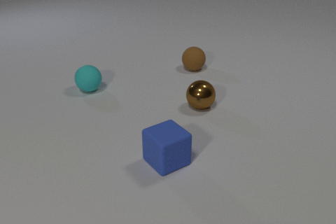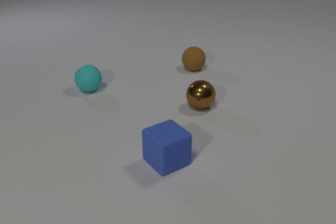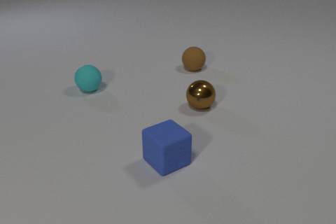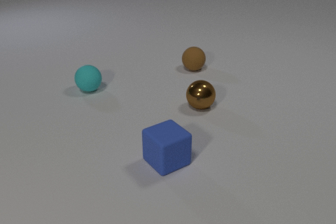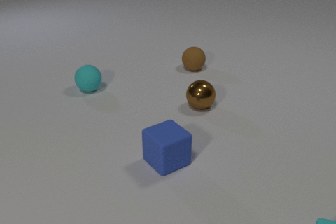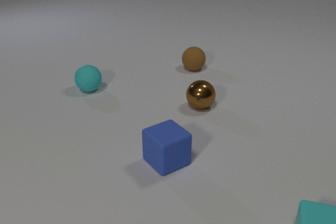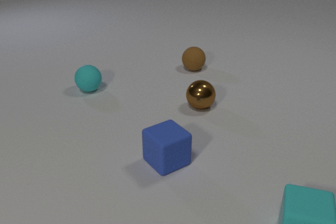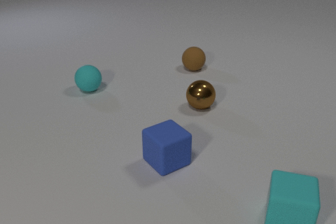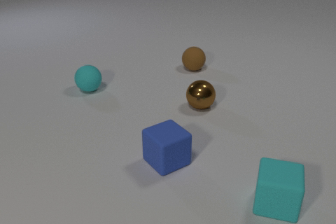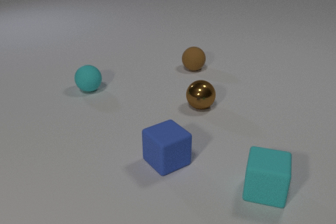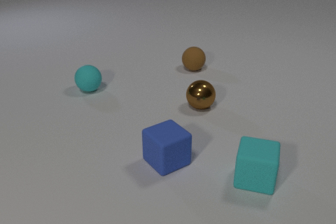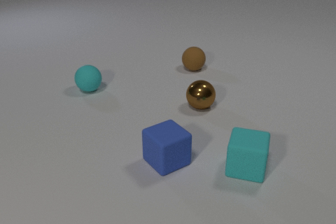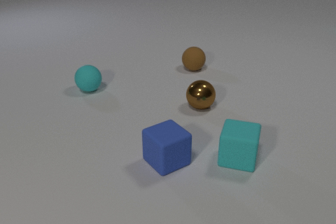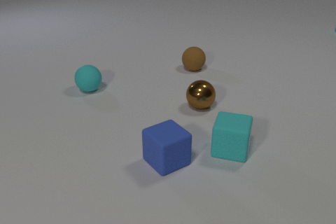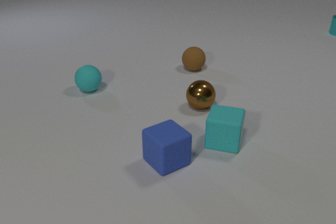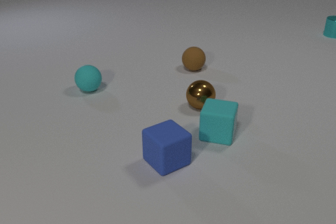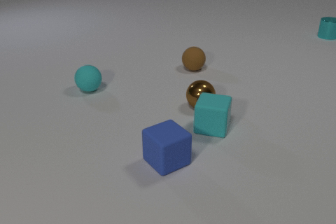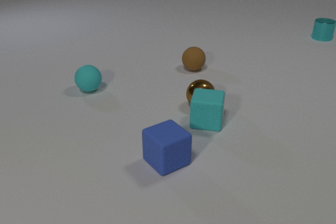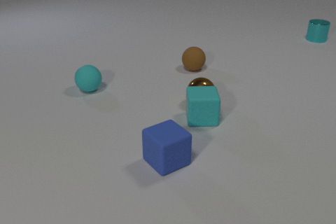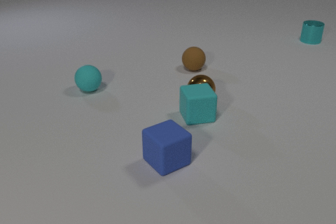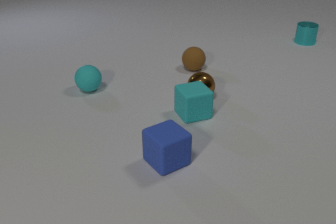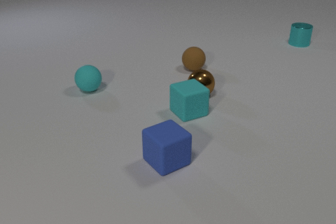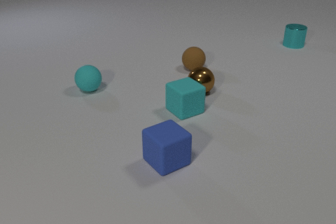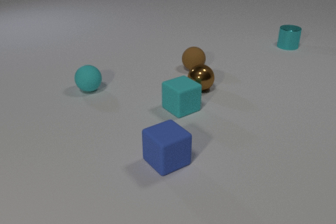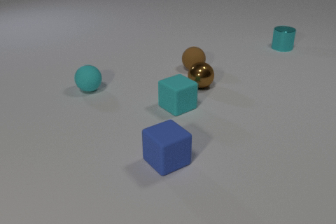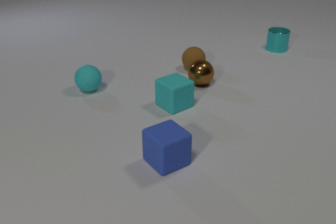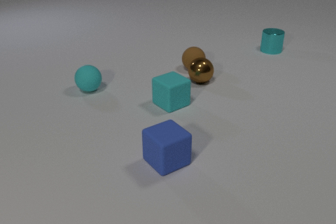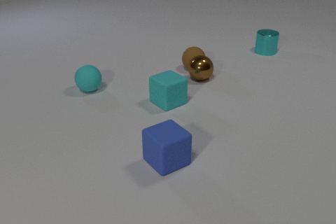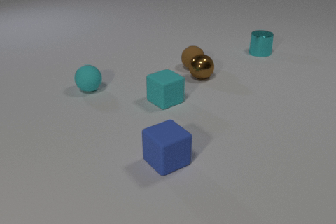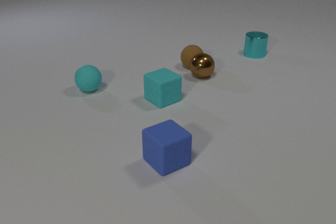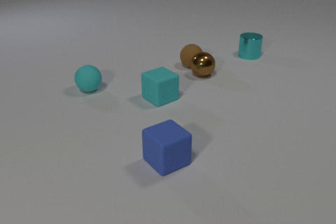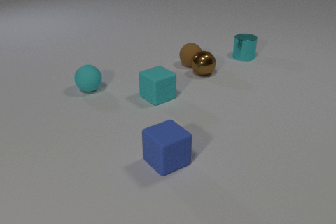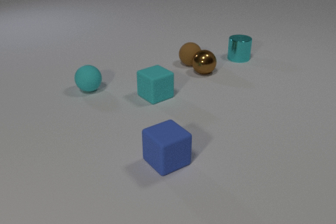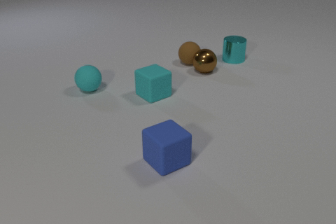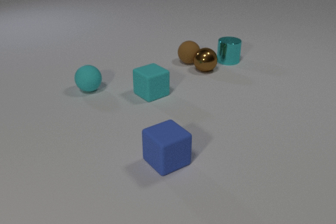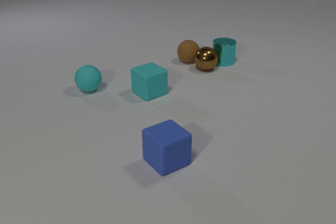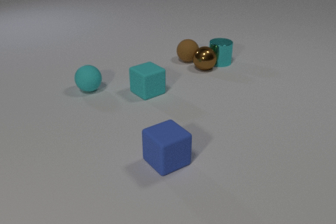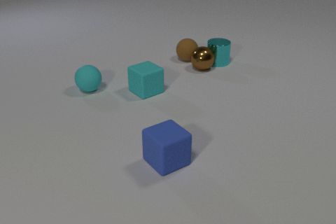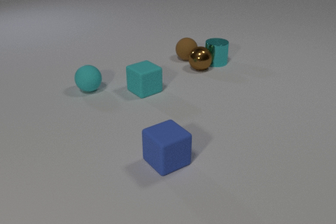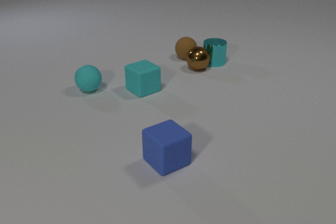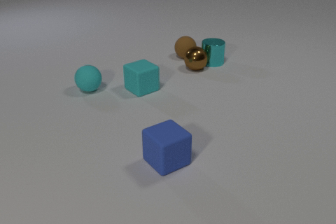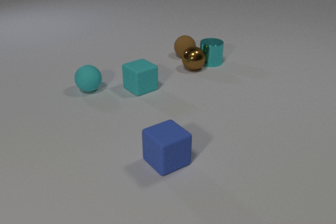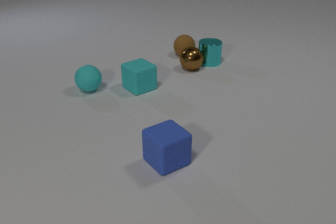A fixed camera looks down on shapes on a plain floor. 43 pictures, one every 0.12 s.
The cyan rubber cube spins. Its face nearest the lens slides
to the right.
The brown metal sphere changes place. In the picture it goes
away from the camera.
0.00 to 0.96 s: The cyan rubber cube comes in at the bottom edge, slides away from the camera and to the left.
0.96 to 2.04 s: The cyan rubber cube slides away from the camera and to the left. The cyan metal cylinder comes in at the right edge, slides toward the camera and to the left. The cyan rubber cube and the brown metal sphere collide.
2.04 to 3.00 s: The cyan rubber cube slides to the left and away from the camera, spins so that its near face slides to the right, counterclockwise seen from above. The brown metal sphere rolls away from the camera. The cyan metal cylinder slides toward the camera and to the left.
3.00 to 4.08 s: The cyan rubber cube slides away from the camera and to the left. The brown metal sphere rolls away from the camera. The brown rubber sphere rolls away from the camera. The cyan metal cylinder slides to the left and toward the camera. The brown metal sphere and the brown rubber sphere collide.
4.08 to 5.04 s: The cyan rubber cube slides away from the camera and to the left. The brown metal sphere rolls to the left. The brown rubber sphere rolls away from the camera. The cyan metal cylinder slides to the left. The brown metal sphere and the cyan metal cylinder collide.
Are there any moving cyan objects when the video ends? yes.
How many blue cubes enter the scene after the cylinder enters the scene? 0.
What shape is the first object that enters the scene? cube.
